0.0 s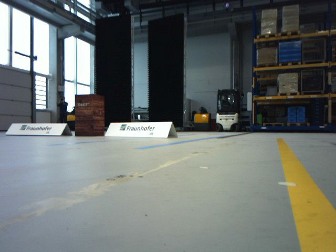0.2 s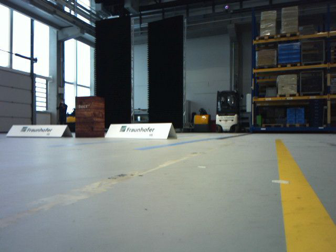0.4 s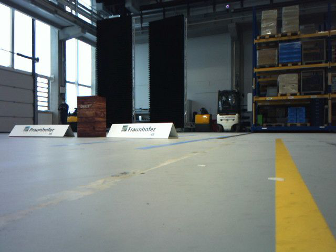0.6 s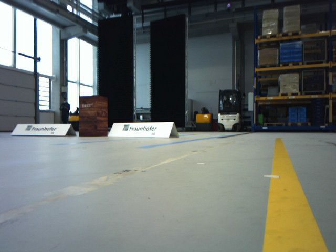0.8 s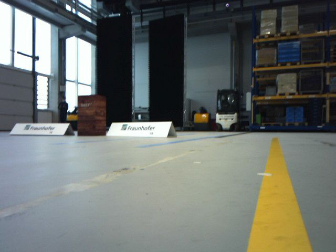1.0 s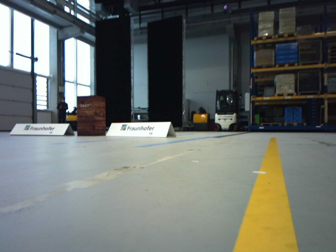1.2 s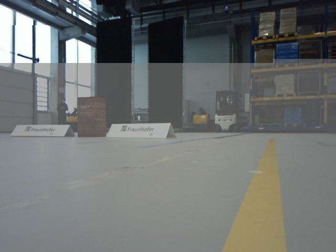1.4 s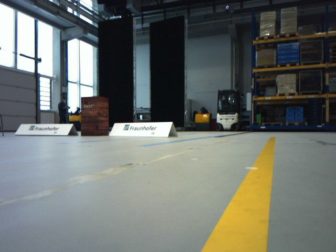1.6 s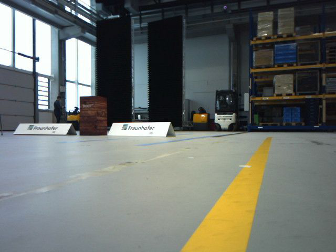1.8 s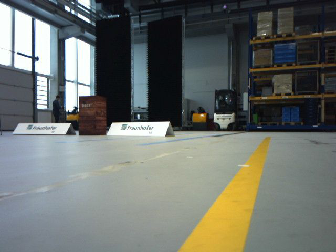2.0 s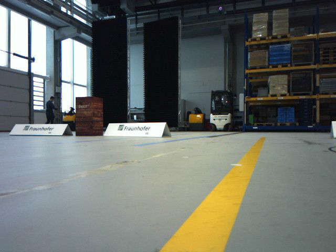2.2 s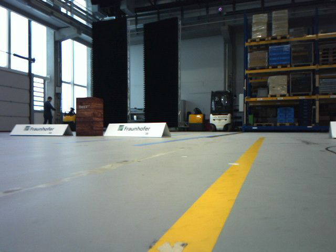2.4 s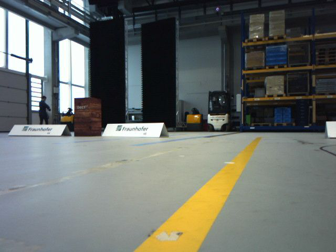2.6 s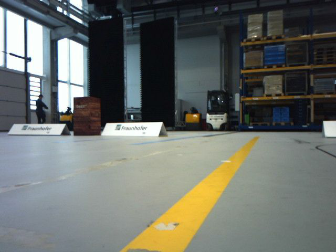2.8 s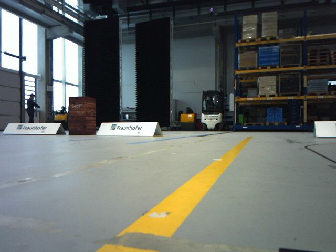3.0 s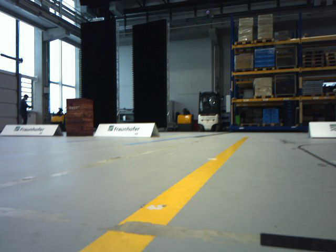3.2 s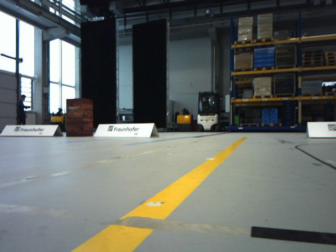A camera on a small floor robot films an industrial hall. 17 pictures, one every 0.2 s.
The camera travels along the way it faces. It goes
backward.
0.0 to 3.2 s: The camera travels backward, about 0.7 m, so what stands in front gets smaller.
The film runs backward here.
